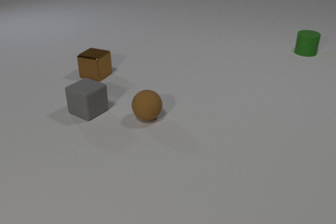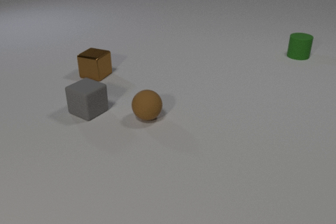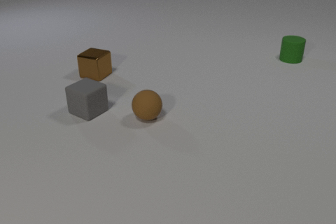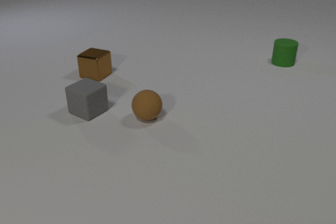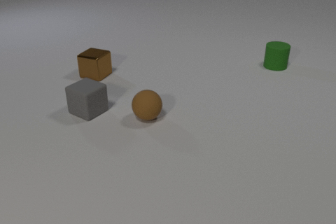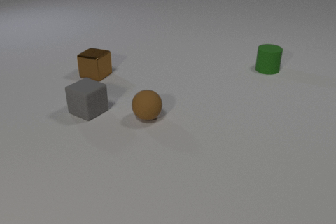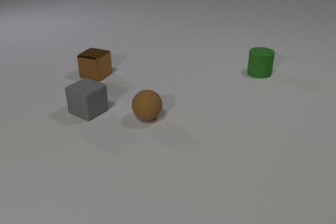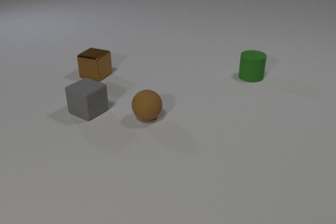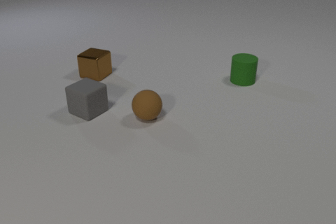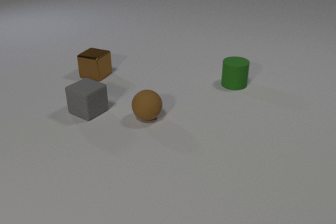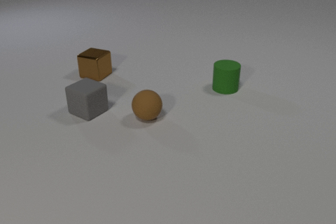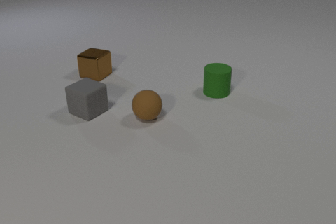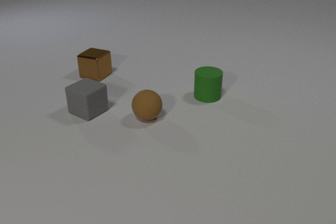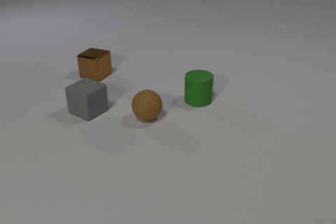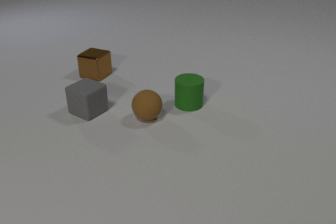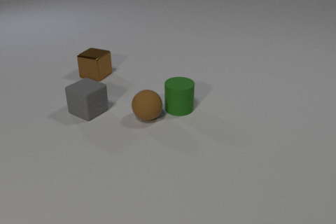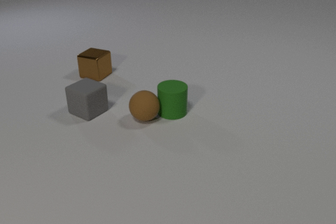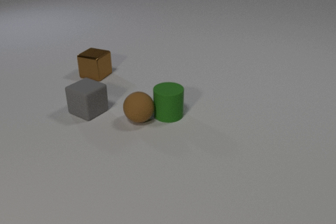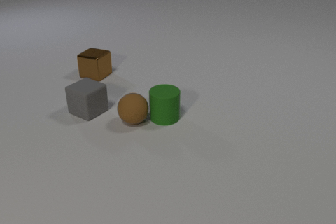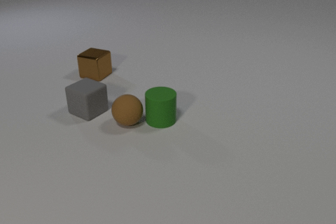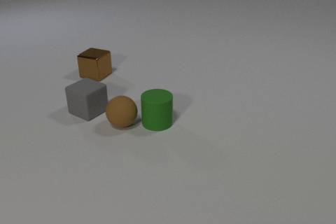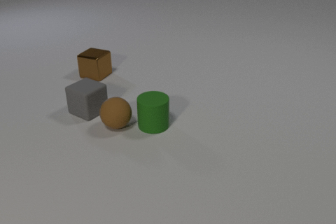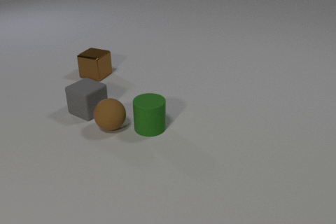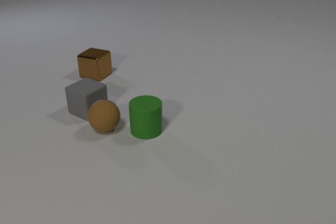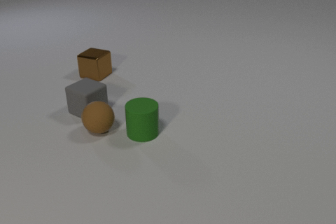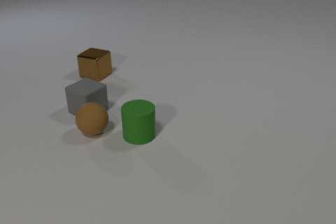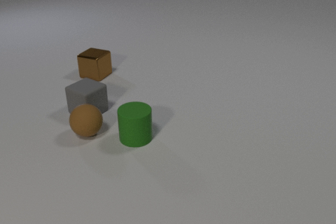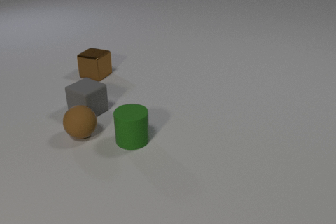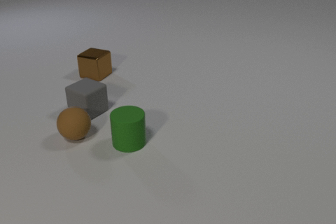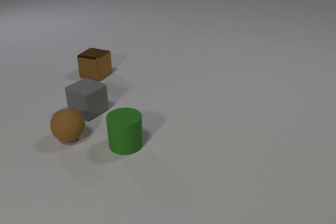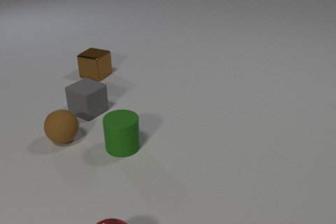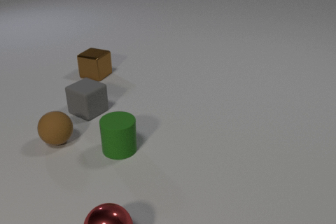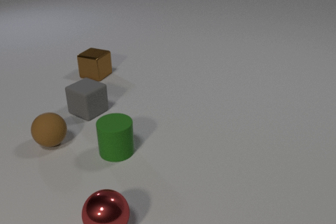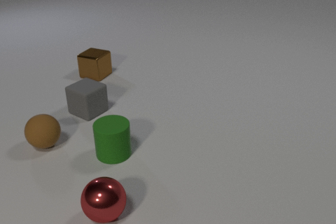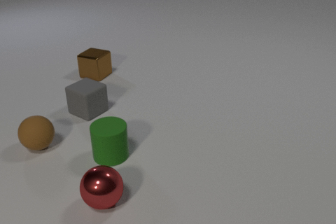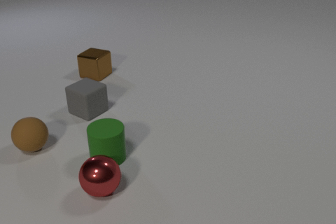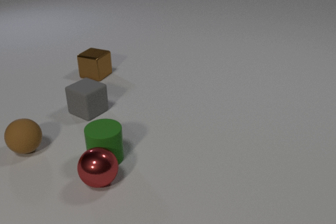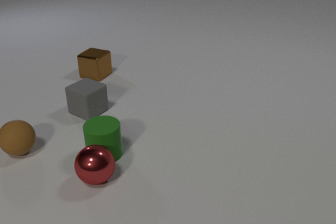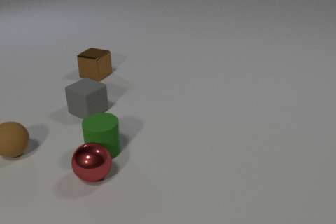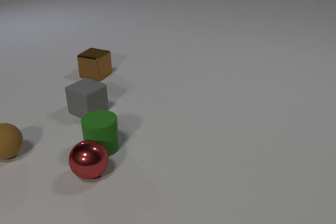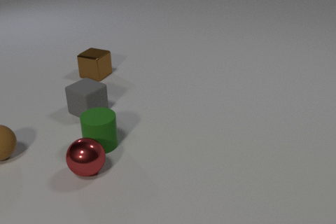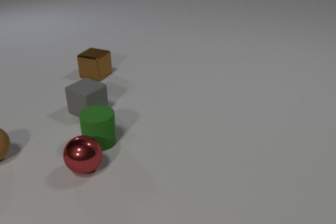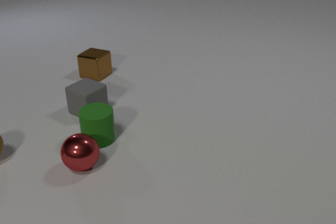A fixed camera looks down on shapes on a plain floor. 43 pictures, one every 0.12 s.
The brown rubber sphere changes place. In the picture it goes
to the left.
0.00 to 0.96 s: The green rubber cylinder slides toward the camera and to the left.
0.96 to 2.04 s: The green rubber cylinder slides toward the camera and to the left. The brown rubber sphere rolls to the left. The green rubber cylinder and the brown rubber sphere collide.
2.04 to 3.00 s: The green rubber cylinder slides toward the camera and to the left. The brown rubber sphere rolls to the left.
3.00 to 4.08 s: The green rubber cylinder slides toward the camera and to the left. The brown rubber sphere rolls to the left. The red metal sphere comes in at the bottom edge, rolls away from the camera.
4.08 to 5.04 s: The green rubber cylinder slides away from the camera. The brown rubber sphere rolls to the left. The red metal sphere rolls away from the camera. The green rubber cylinder and the red metal sphere collide.
Are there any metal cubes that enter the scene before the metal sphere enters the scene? no.
What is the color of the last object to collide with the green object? red.
How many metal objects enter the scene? 1.
